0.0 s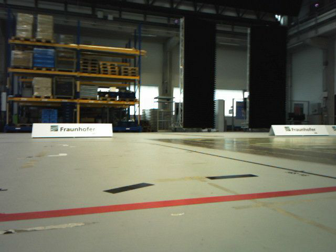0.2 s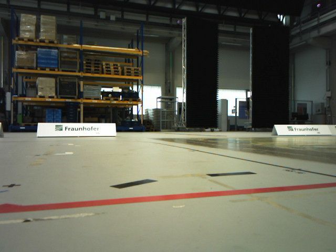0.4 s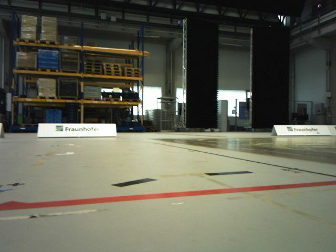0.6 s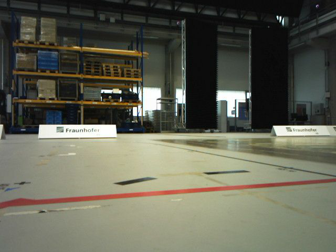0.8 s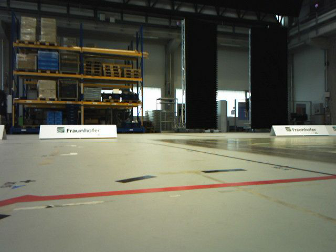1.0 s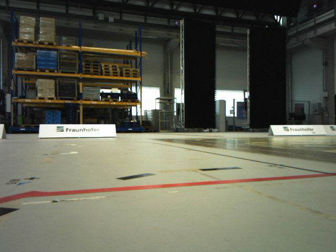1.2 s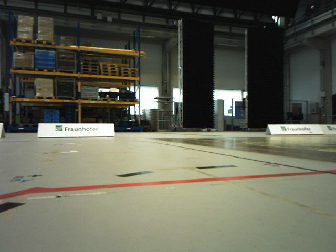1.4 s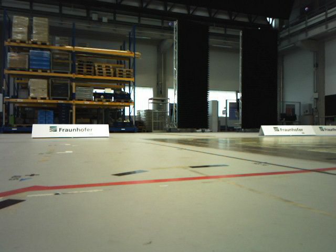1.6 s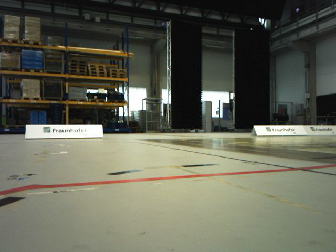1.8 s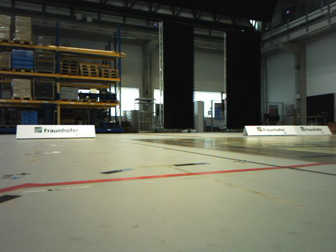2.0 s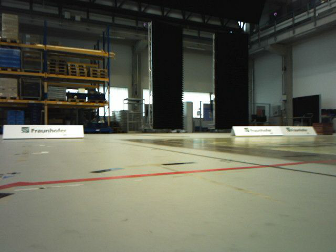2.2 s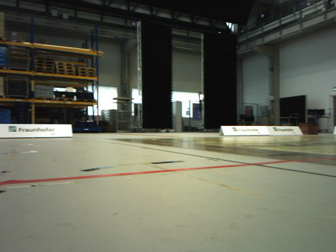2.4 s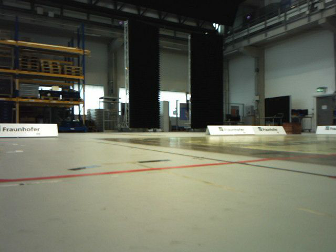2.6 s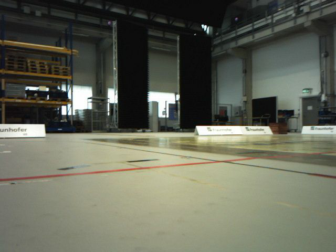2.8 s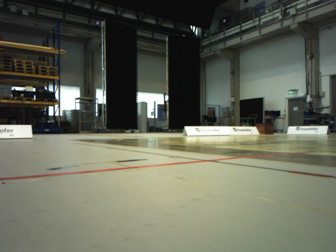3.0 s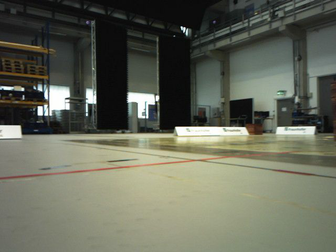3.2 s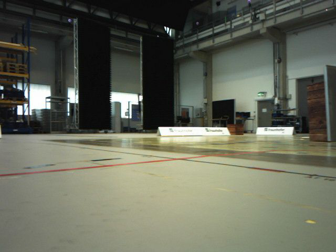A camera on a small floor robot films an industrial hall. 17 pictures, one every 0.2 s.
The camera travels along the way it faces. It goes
backward.
0.0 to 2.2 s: The camera travels backward, about 0.4 m, so what stands in front gets smaller.
2.2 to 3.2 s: The camera pans to its right, which is clockwise from overhead, by about 10 degrees. It travels backward, about 0.2 m, so what stands in front gets smaller.
The film runs backward here.
